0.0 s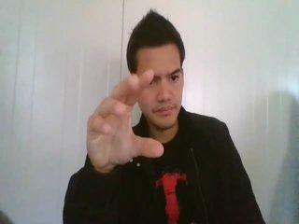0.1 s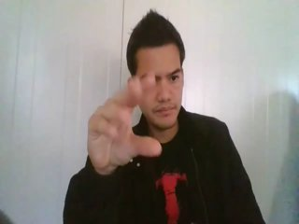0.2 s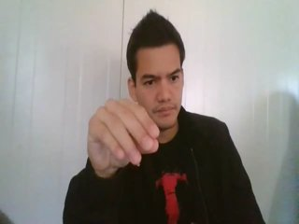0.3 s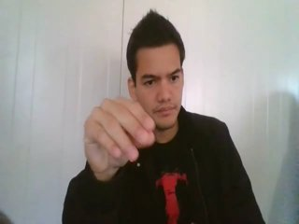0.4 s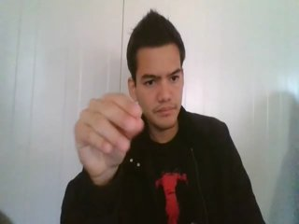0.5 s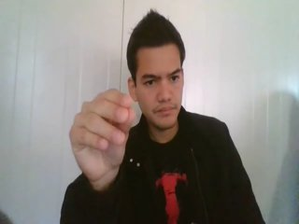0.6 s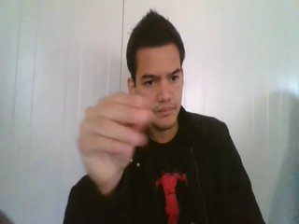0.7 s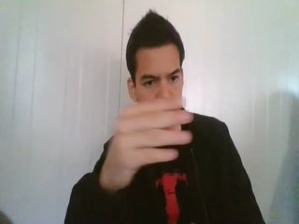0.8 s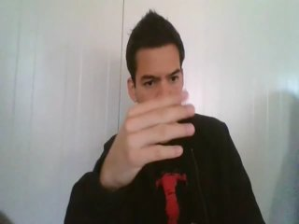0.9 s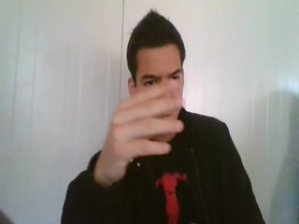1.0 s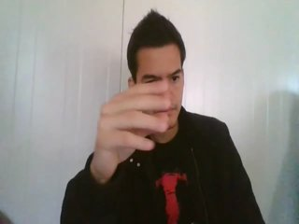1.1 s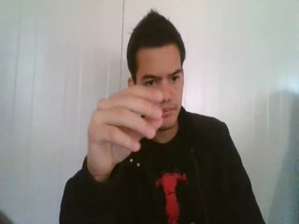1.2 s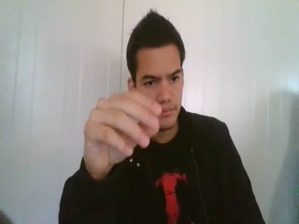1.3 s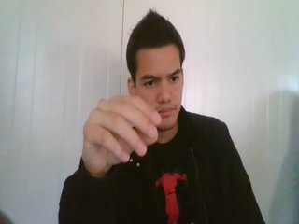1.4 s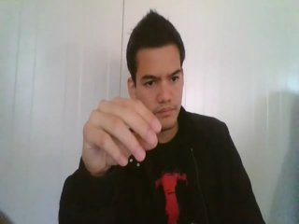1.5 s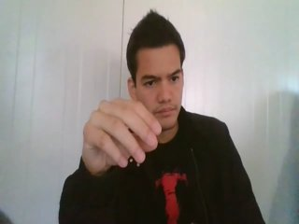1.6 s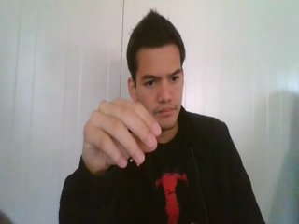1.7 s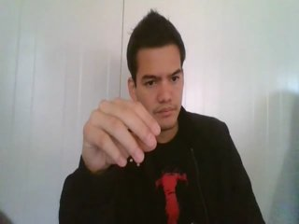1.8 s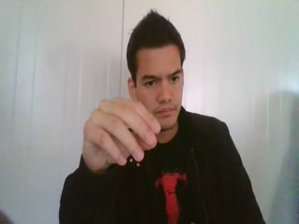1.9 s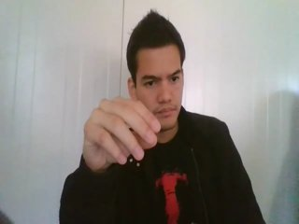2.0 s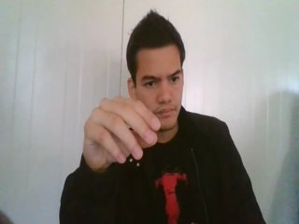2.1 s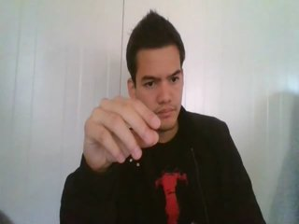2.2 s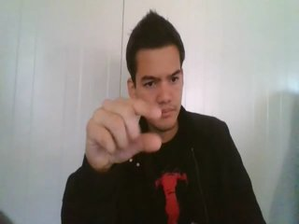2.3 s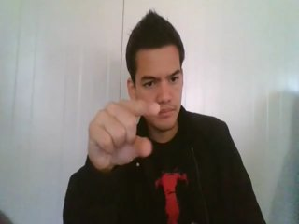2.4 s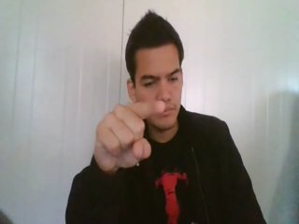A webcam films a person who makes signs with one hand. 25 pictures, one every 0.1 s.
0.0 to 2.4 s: On the screen the hand sweeps to the right. The name of the sign: Throw left.
